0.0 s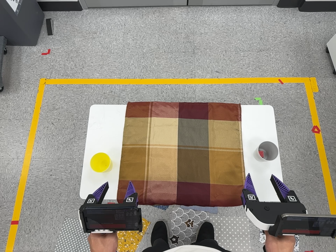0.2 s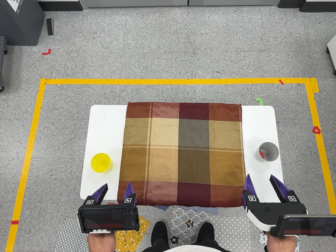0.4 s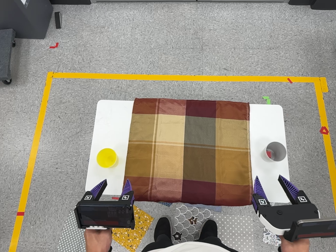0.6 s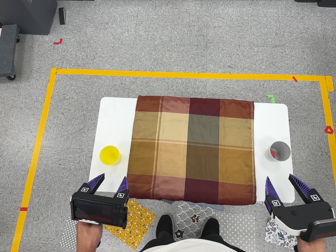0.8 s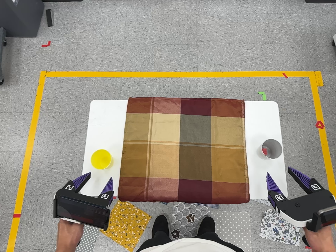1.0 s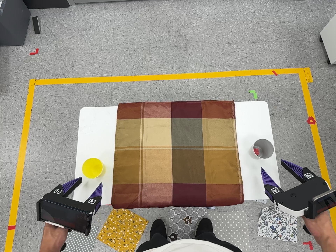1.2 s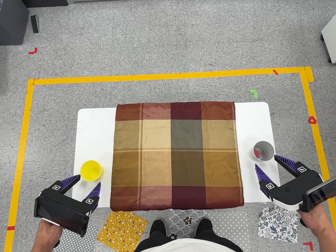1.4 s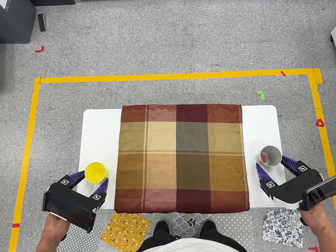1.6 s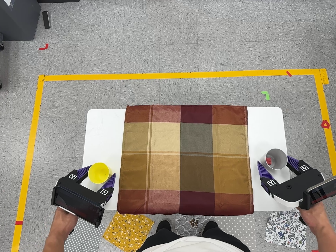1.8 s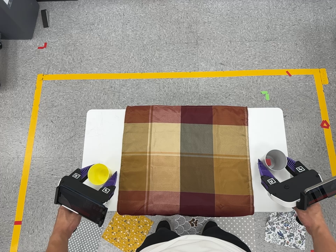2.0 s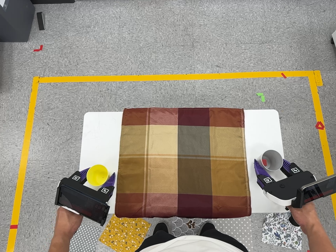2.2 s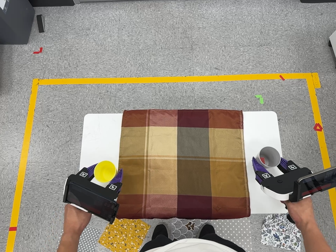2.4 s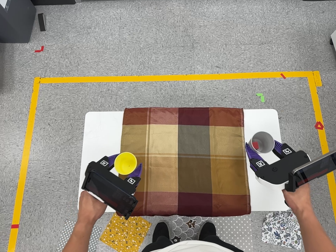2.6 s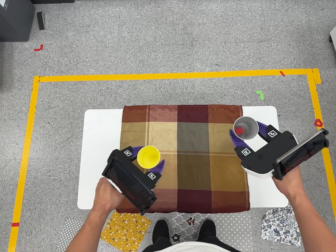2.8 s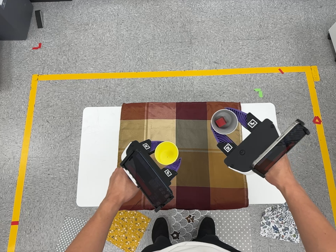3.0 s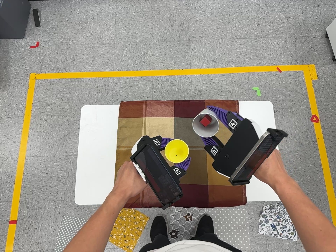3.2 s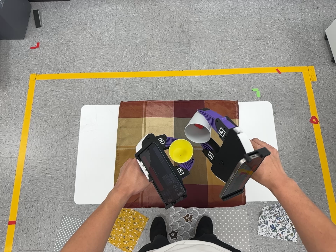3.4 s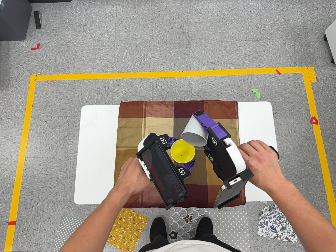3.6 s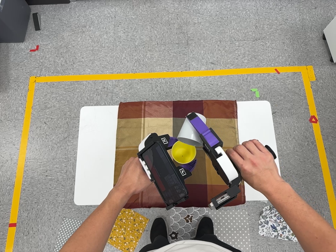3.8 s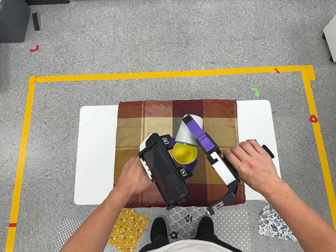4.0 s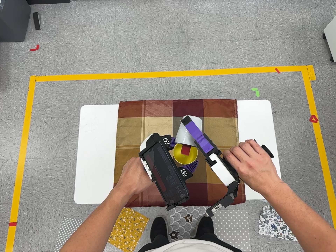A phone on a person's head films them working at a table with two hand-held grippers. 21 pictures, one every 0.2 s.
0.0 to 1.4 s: The camera travels toward the top of its view and forward, about 8 cm, so close, fixed things drift downward.
1.4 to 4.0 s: The camera shifts only a little, or ends up much as it began.
The film runs forward here.
